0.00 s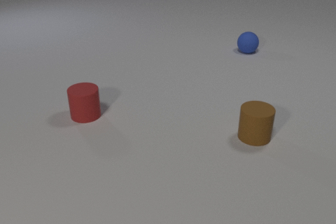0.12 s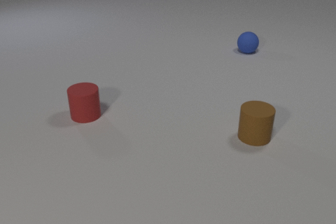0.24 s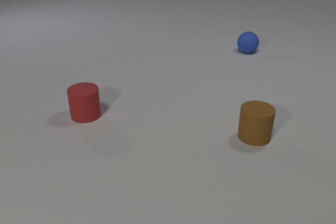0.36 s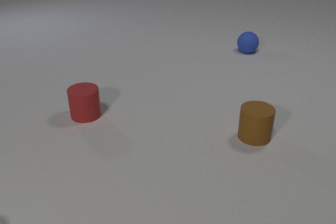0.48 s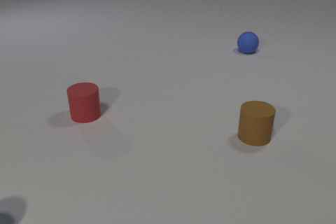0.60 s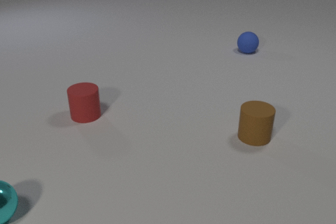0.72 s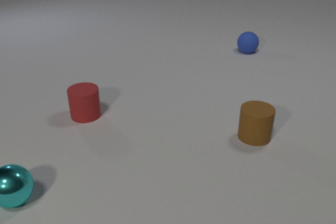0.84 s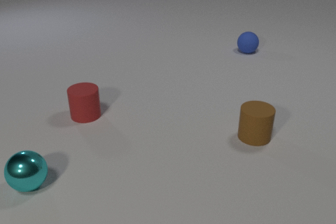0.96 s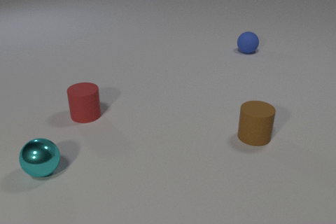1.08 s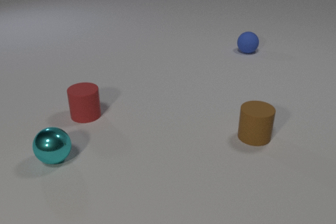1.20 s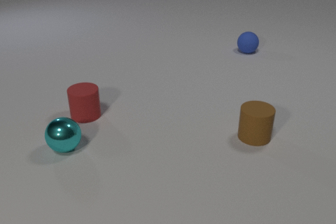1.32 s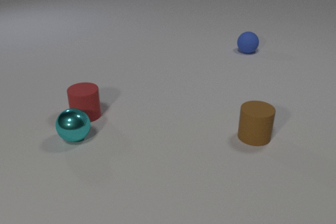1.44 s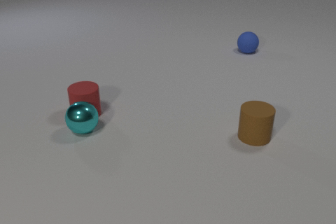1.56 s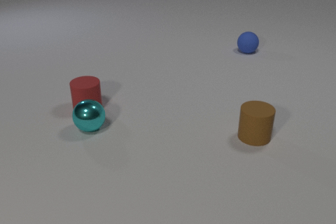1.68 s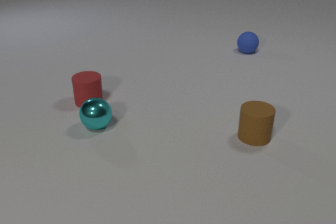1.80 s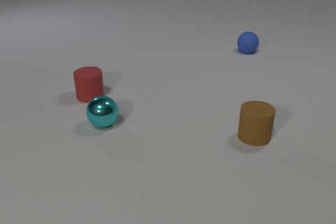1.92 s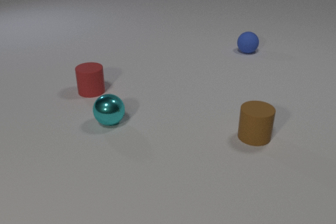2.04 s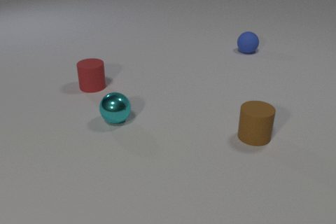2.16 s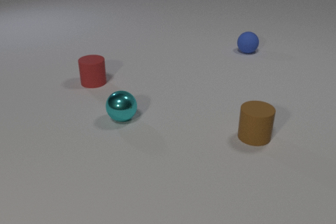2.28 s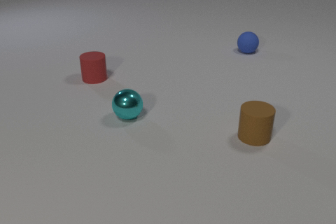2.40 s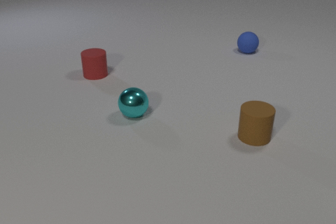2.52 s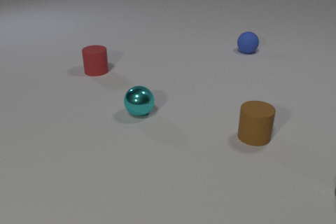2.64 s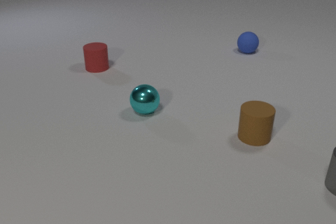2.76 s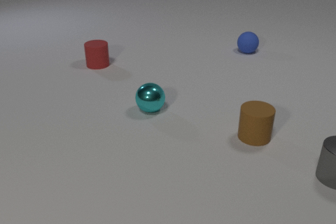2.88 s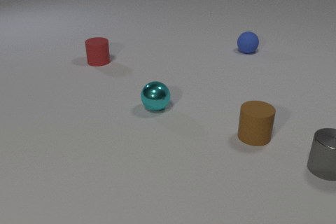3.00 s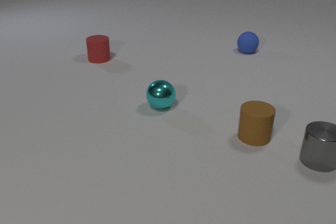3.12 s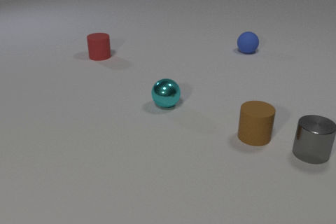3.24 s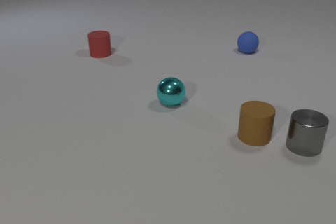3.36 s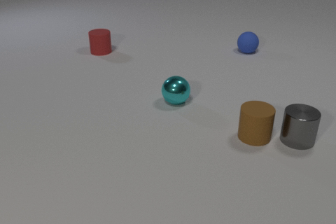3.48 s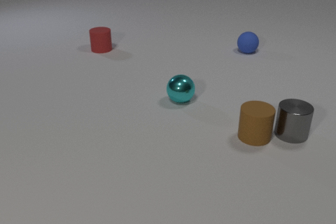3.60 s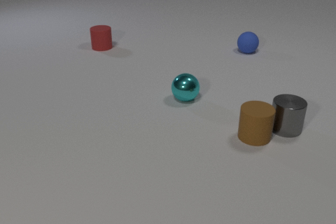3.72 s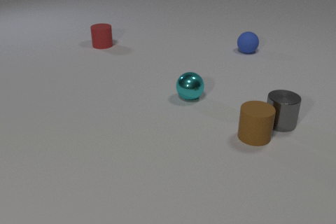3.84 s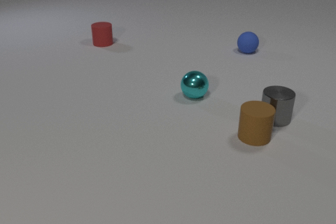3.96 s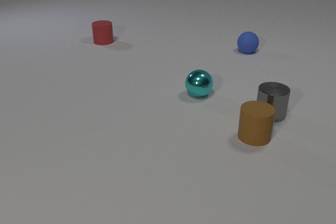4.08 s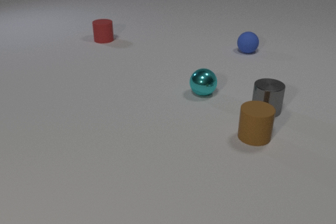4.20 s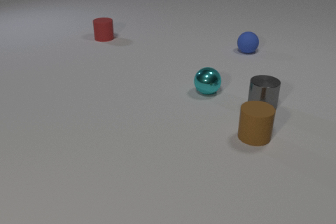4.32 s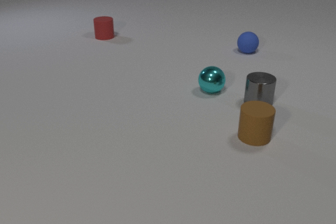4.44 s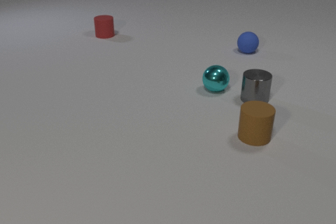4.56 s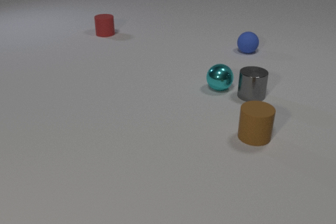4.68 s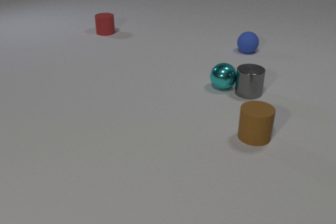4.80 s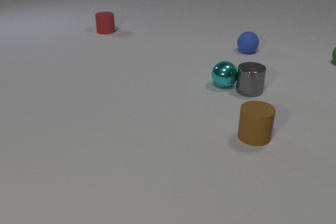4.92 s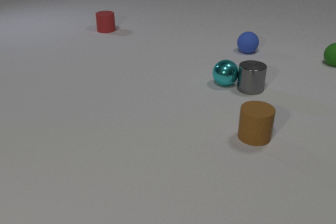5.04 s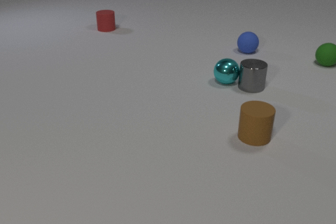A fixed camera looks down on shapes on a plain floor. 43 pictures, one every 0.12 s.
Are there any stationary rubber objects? yes.
What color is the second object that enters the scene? gray.
What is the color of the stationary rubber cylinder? brown.
0.00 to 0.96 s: The cyan metal sphere comes in at the left edge, rolls away from the camera and to the right.
0.96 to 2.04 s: The cyan metal sphere rolls away from the camera and to the right. The red rubber cylinder slides away from the camera. The cyan metal sphere and the red rubber cylinder collide.
2.04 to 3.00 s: The cyan metal sphere rolls to the right and away from the camera. The red rubber cylinder slides away from the camera. The gray metal cylinder comes in at the right edge, slides away from the camera and to the left.
3.00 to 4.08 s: The cyan metal sphere rolls to the right and away from the camera. The red rubber cylinder slides away from the camera. The gray metal cylinder slides away from the camera and to the left.
4.08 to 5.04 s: The cyan metal sphere rolls away from the camera and to the right. The red rubber cylinder slides away from the camera. The gray metal cylinder slides away from the camera. The green rubber sphere comes in at the right edge, rolls to the left and toward the camera. The cyan metal sphere and the gray metal cylinder collide.
